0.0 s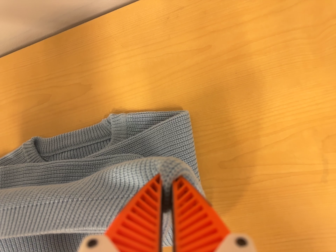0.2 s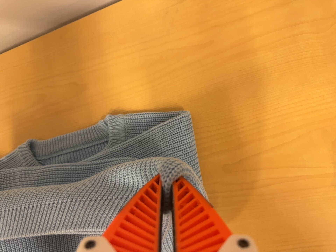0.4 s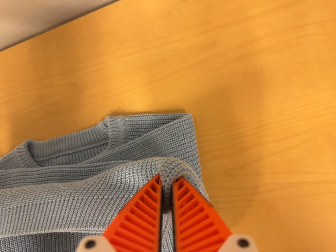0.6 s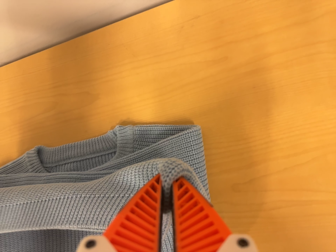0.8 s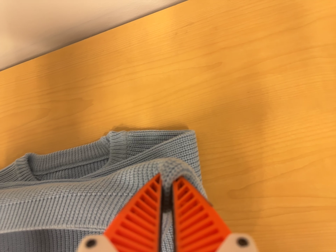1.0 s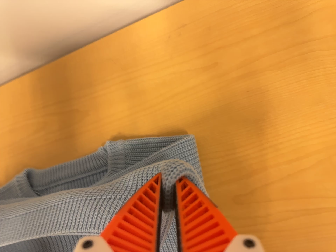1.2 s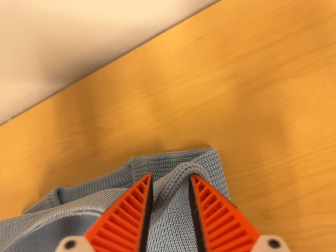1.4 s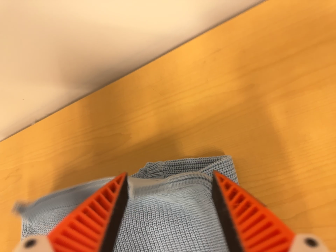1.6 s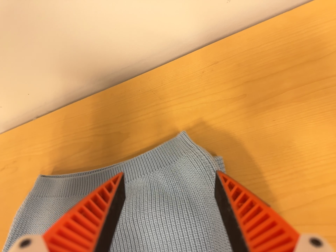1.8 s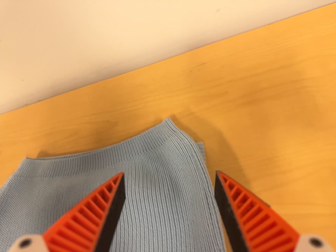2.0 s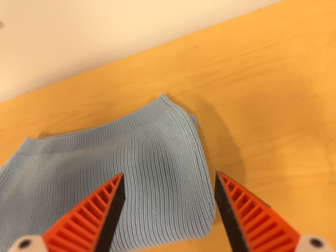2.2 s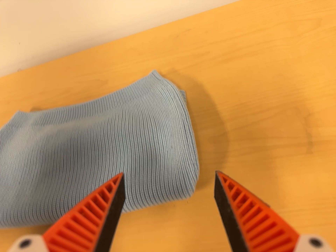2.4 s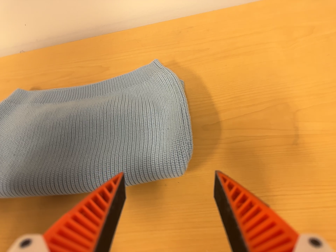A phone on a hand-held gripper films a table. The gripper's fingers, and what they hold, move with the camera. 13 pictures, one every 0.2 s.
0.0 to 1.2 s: The camera's aim tips toward the top of its view by about 10 degrees, and the scene shifts downward.
1.2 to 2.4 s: The camera travels toward the bottom of its view and backward, about 24 cm. Its aim tips toward the top of its view by about 15 degrees. It rolls about its line of sight by about 20 degrees, and the scene rotates clockwise.
The film runs forward here.
